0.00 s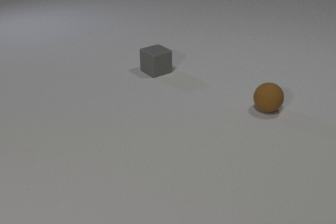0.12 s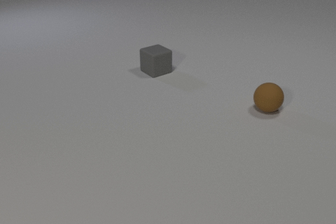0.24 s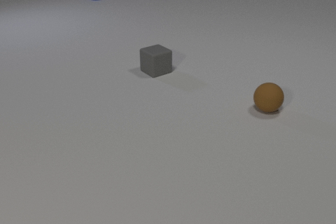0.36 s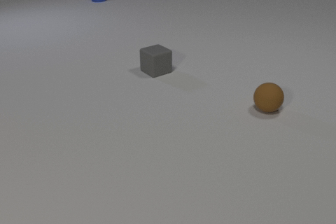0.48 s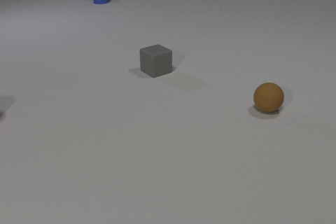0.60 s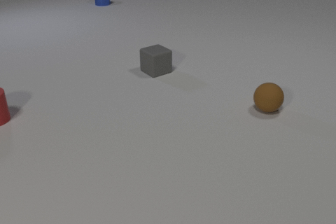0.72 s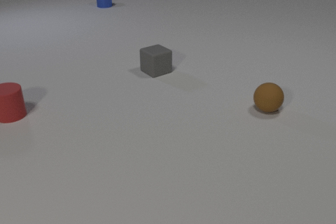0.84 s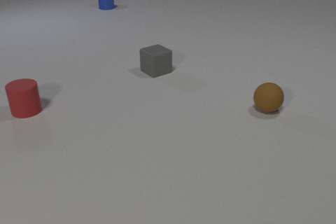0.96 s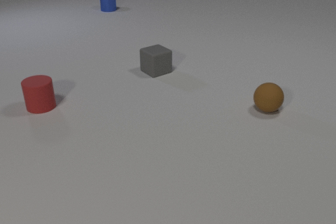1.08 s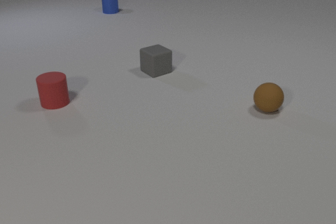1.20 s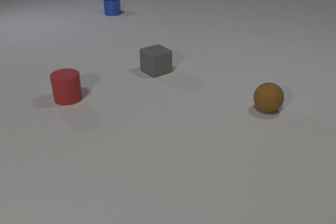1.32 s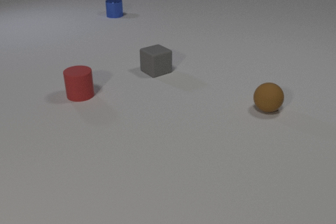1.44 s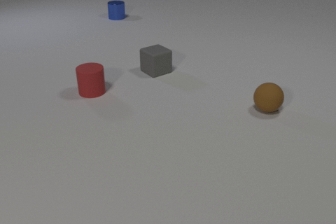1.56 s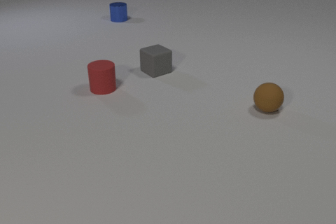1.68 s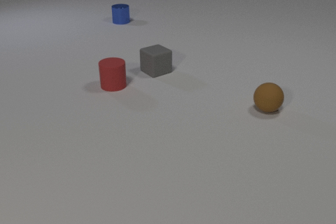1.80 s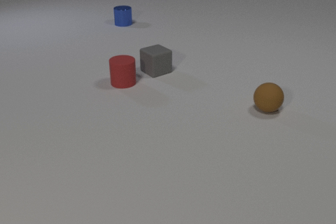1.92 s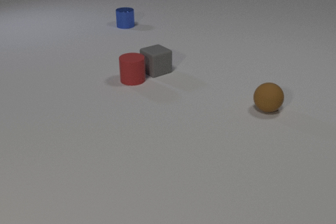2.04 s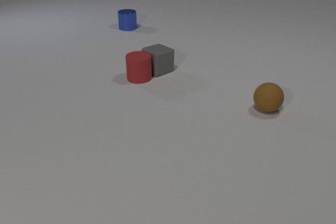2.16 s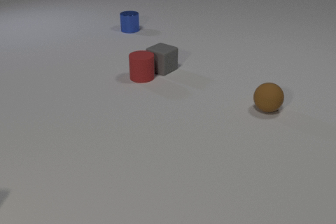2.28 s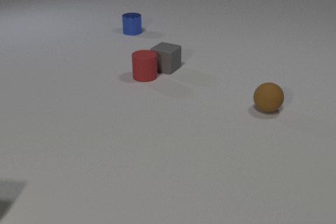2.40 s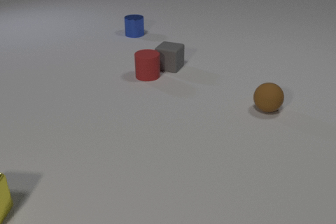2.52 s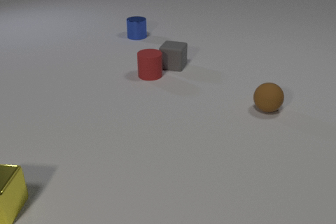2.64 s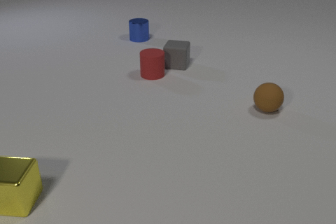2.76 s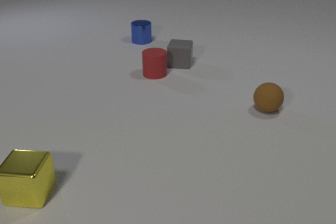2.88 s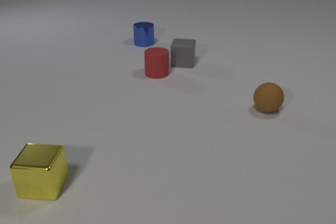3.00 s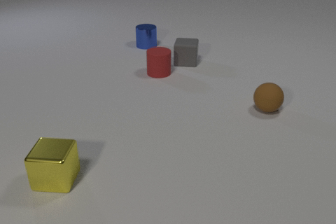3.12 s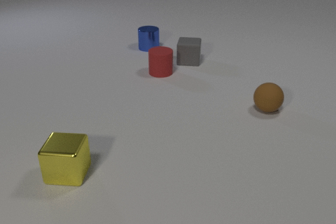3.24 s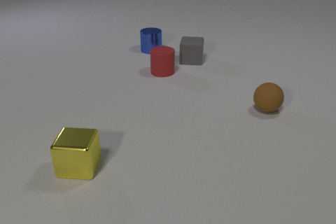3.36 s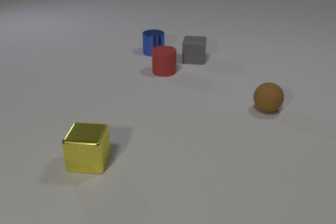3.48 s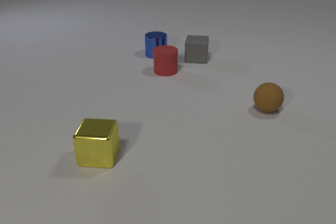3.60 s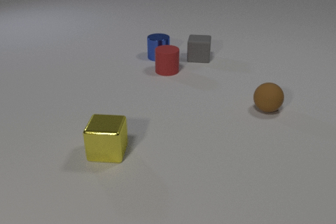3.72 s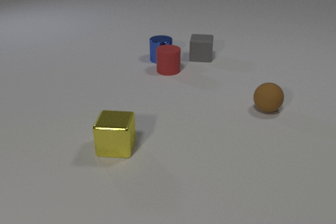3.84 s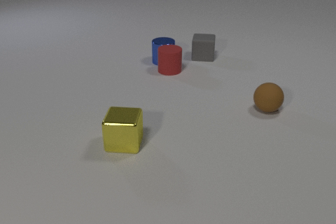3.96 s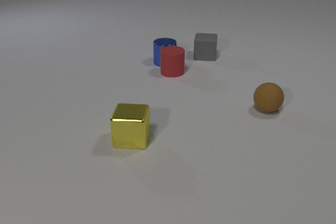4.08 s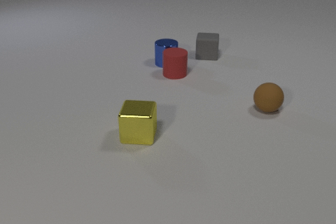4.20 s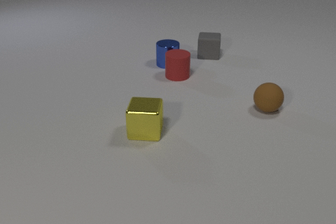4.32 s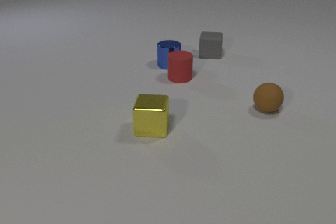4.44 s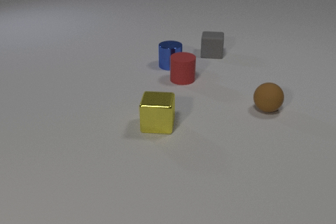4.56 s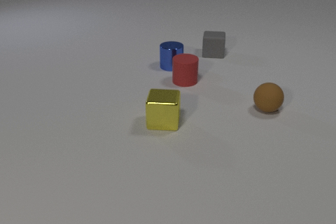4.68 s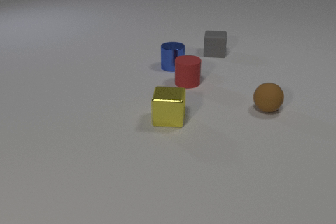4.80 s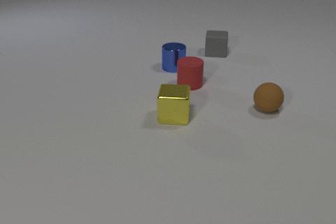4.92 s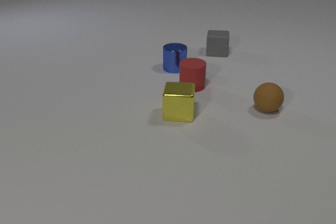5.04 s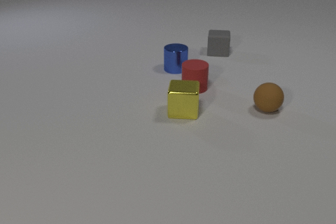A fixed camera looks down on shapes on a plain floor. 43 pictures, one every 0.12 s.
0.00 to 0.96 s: The red rubber cylinder comes in at the left edge, slides to the right. The blue metal cylinder comes in at the top edge, slides toward the camera.
0.96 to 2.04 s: The red rubber cylinder slides to the right and away from the camera. The blue metal cylinder slides toward the camera. The red rubber cylinder and the gray rubber cube collide.
2.04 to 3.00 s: The red rubber cylinder slides to the right and away from the camera. The gray rubber cube slides to the right and away from the camera, spins so that its near face slides to the right, counterclockwise seen from above. The blue metal cylinder slides toward the camera. The yellow metal cube comes in at the left edge, slides to the right and away from the camera.
3.00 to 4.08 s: The red rubber cylinder slides to the right. The gray rubber cube slides to the right and away from the camera. The blue metal cylinder slides toward the camera and to the right. The yellow metal cube slides to the right and away from the camera. The red rubber cylinder and the blue metal cylinder collide.
4.08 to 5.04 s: The red rubber cylinder slides toward the camera and to the right. The gray rubber cube slides to the right and away from the camera. The blue metal cylinder slides toward the camera and to the right. The yellow metal cube slides away from the camera and to the right.
Are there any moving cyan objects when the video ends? no.
How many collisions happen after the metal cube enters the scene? 1.
How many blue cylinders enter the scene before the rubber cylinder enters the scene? 1.
